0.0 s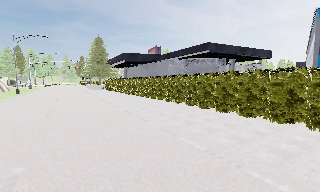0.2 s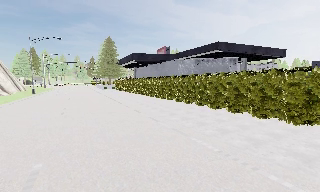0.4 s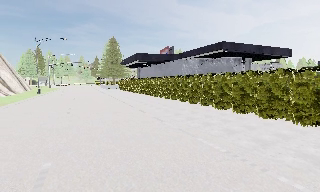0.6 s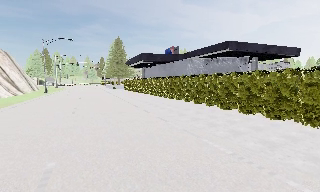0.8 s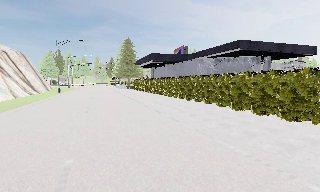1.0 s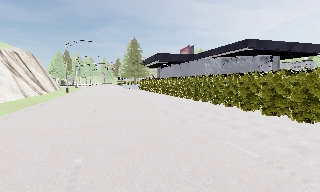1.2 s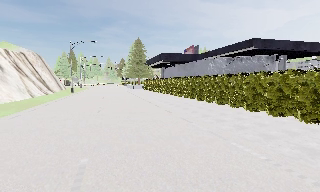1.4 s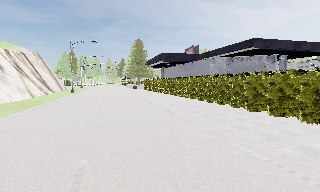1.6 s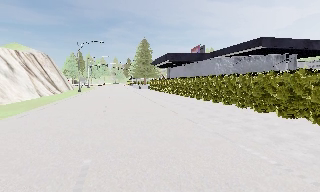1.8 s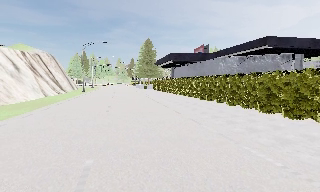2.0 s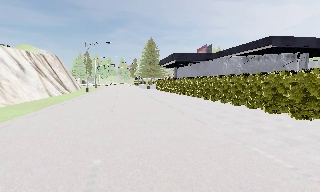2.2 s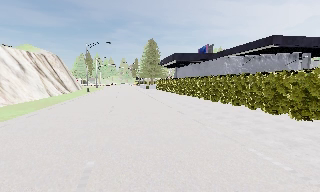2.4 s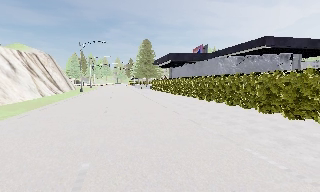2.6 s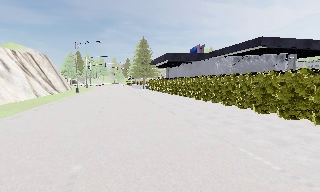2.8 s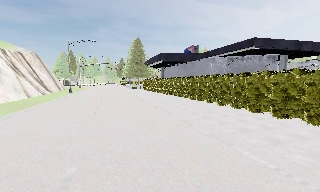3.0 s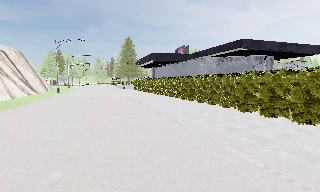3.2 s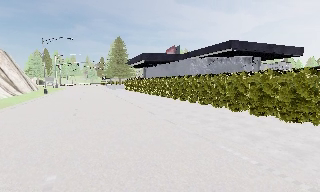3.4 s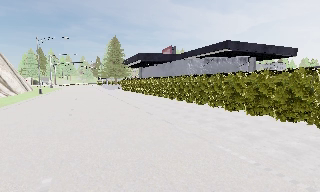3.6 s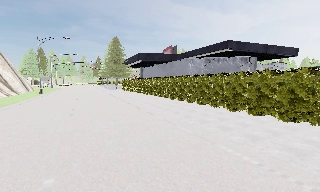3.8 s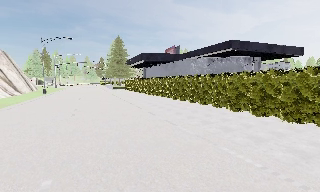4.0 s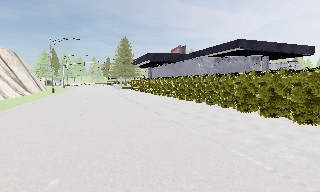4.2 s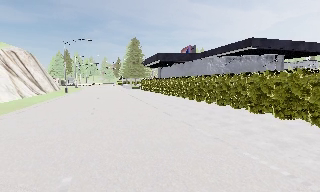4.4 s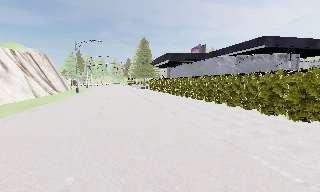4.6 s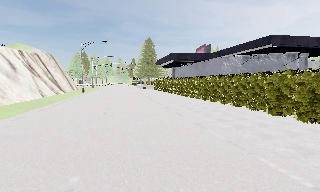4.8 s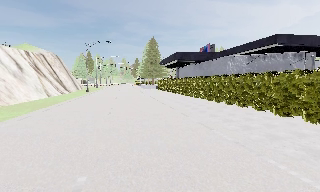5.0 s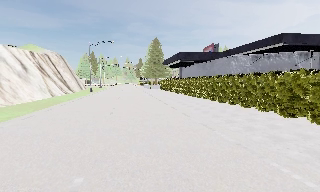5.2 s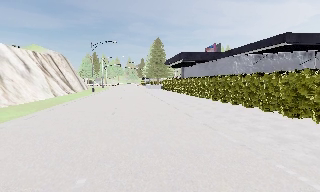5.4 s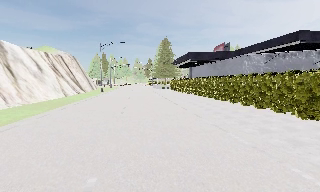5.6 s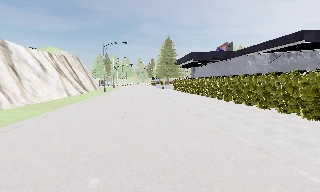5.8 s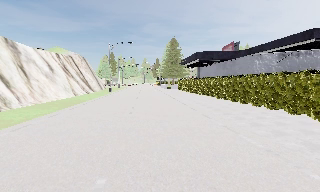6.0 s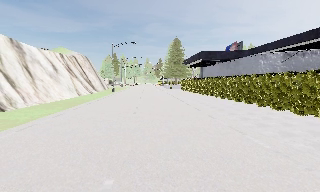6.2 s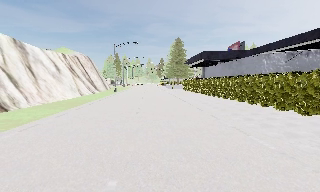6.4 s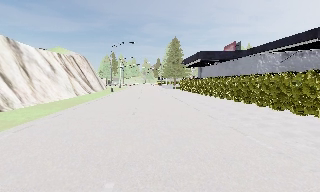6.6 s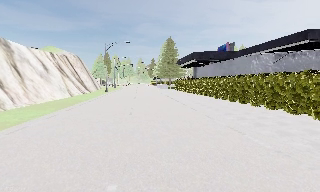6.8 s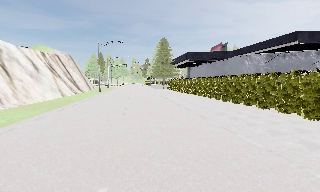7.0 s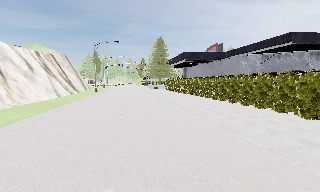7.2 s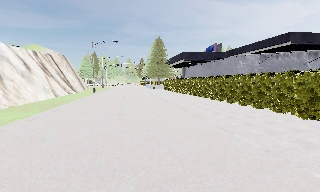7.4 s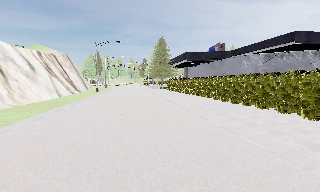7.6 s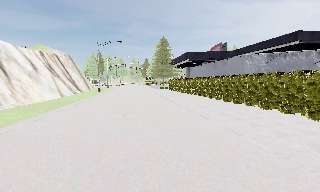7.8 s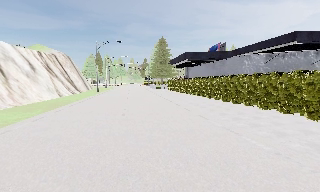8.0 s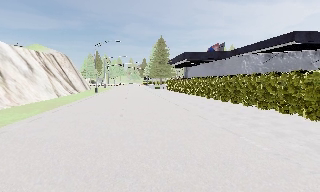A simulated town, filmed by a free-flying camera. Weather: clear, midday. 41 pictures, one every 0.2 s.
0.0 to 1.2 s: The camera swings to its left by about 10 degrees, and the scene slides to the right.
1.2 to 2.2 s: The camera shifts only a little, or ends up much as it began.
2.2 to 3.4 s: The camera swings to its right by about 15 degrees, and the scene slides to the left.
3.4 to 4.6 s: The scene slides to the right, as the camera pans about 10 degrees to its left.
4.6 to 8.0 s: The camera travels forward, about 1 m, so what stands in front looms larger.
The film runs forward here.
